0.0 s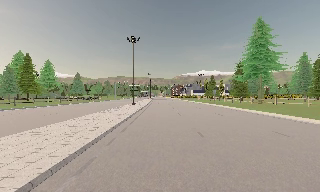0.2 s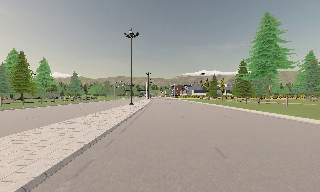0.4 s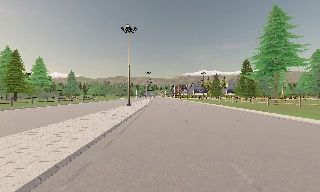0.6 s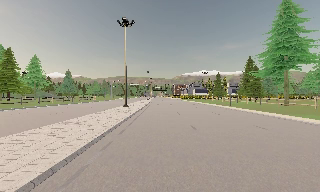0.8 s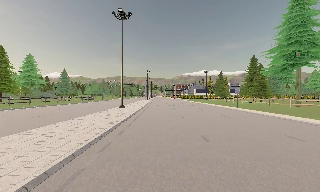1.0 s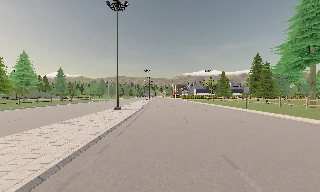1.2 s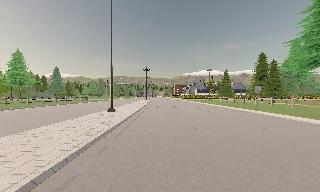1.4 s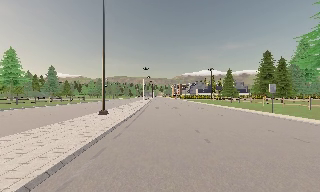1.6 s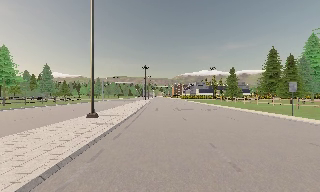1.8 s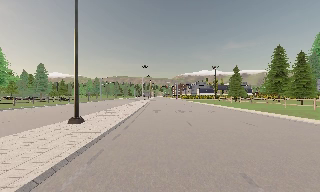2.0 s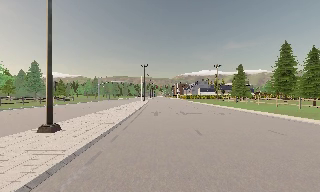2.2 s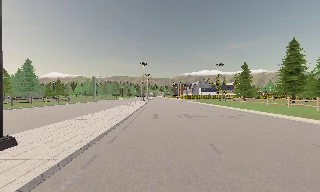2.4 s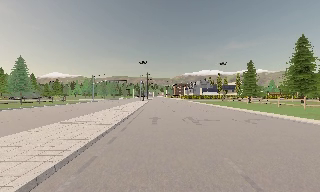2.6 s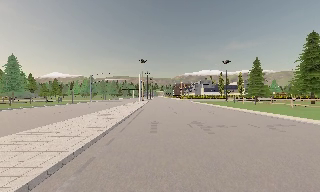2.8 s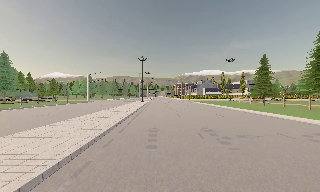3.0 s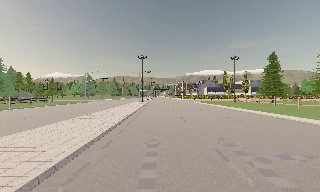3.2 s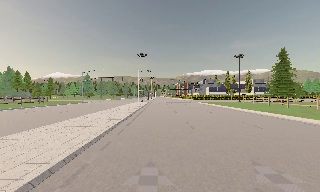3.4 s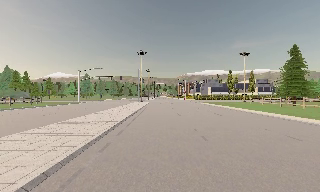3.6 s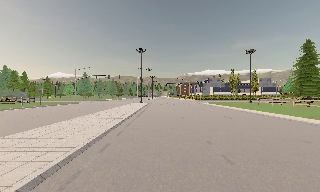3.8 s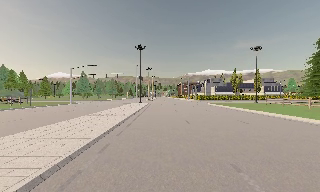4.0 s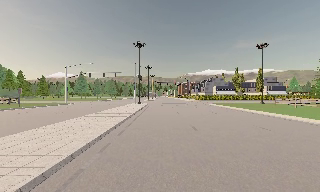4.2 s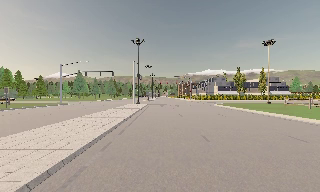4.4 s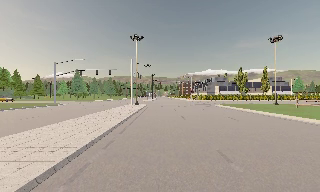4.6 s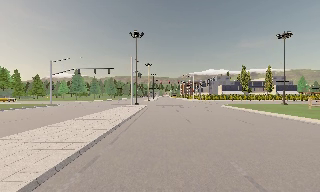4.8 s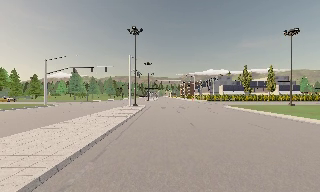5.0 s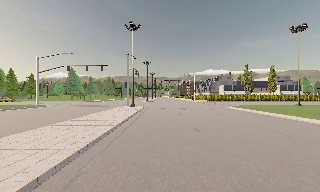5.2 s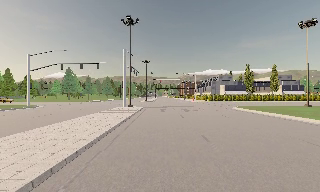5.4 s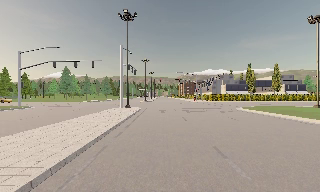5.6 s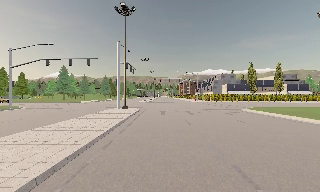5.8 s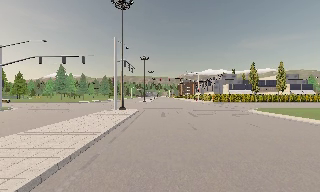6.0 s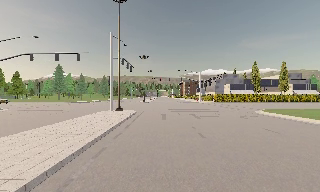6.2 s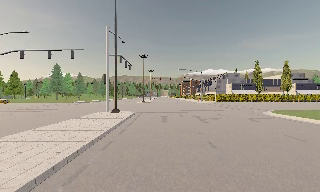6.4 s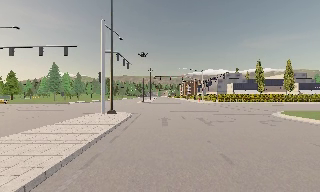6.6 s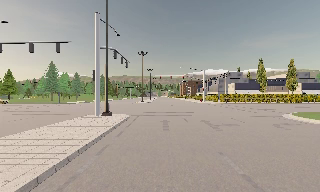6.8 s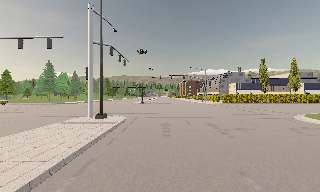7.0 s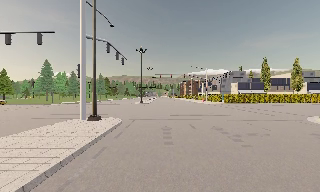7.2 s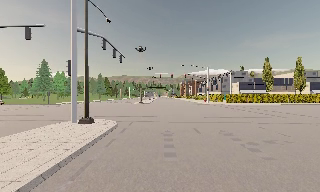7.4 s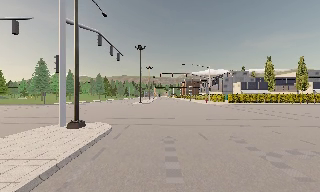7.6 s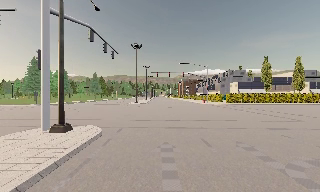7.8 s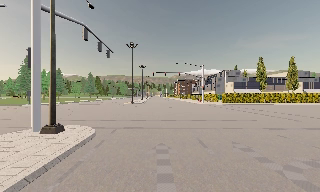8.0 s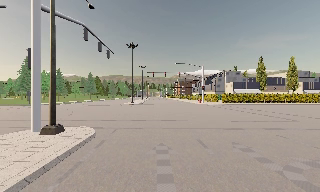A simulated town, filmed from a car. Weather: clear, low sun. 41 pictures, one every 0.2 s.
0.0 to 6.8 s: The camera travels forward, about 65 m, so what stands in front looms larger.
6.8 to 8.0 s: The camera travels forward, about 4 m, so what stands in front looms larger. It loses speed.
The film runs forward here.
